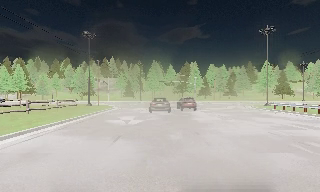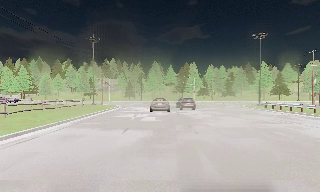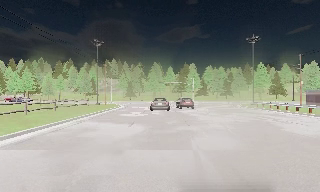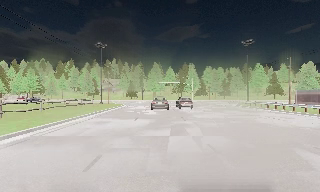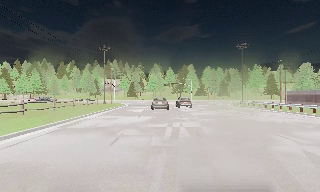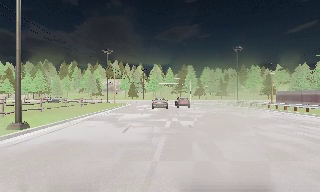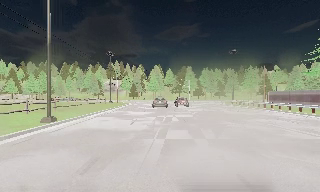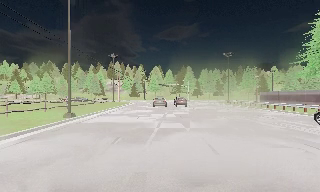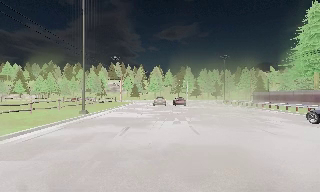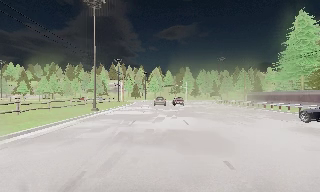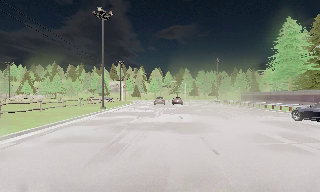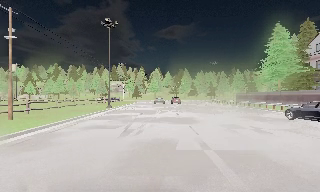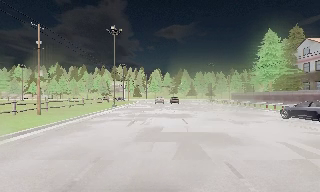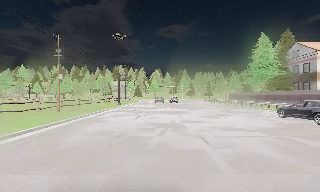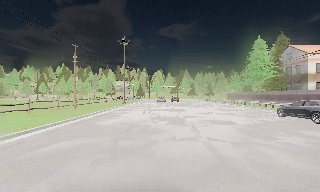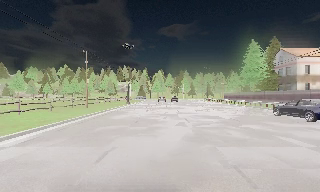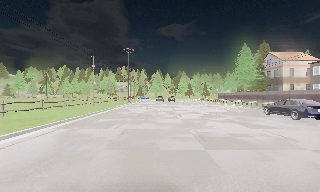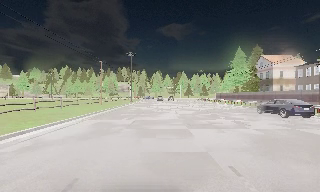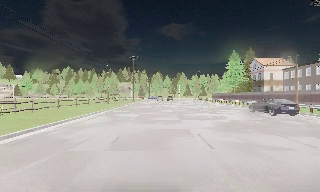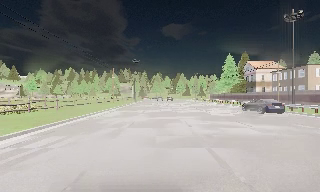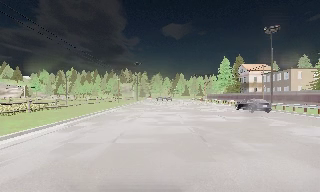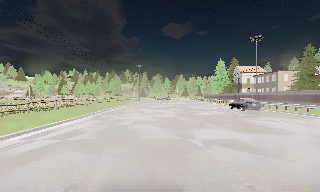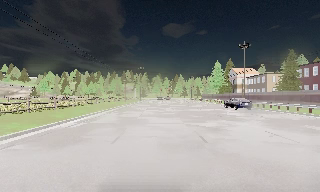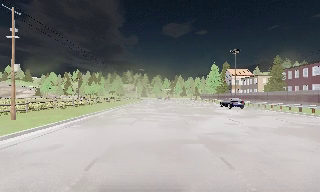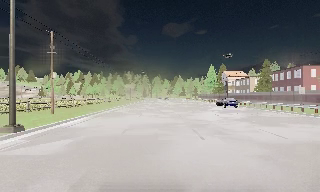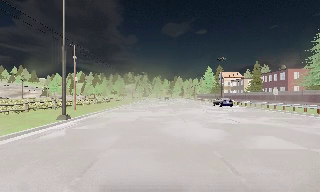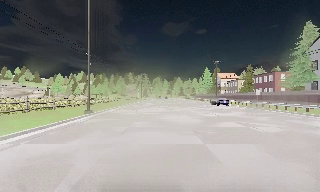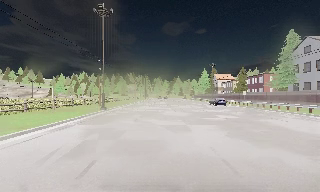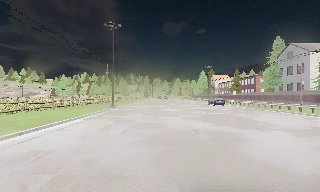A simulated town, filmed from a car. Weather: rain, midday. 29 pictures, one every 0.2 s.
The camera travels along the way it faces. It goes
backward.
0.0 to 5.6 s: The camera travels backward, about 80 m, so what stands in front gets smaller. It gains speed.
The film runs backward here.
